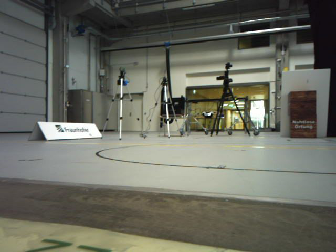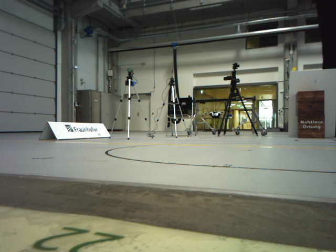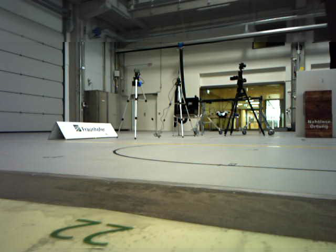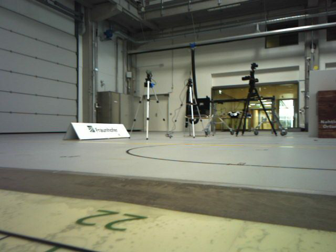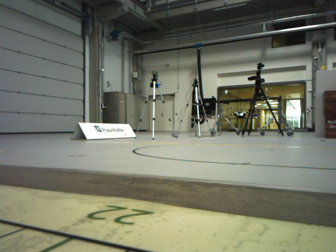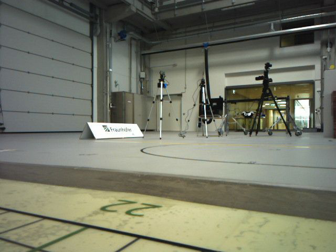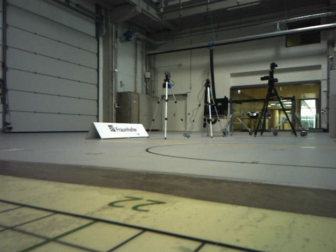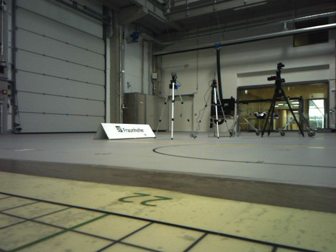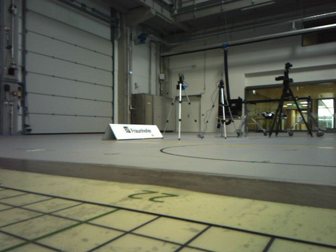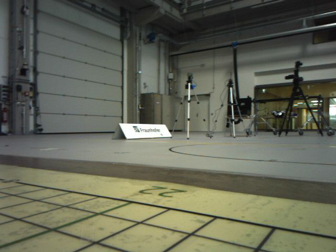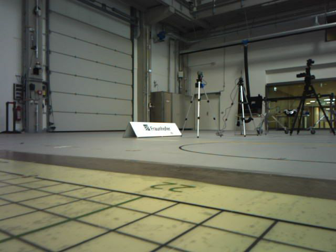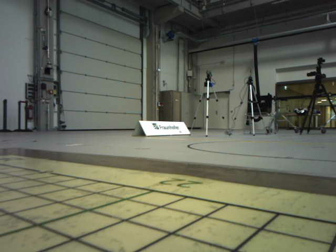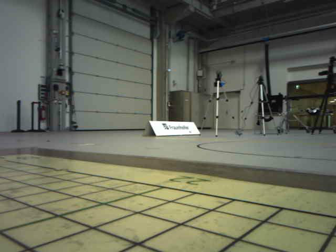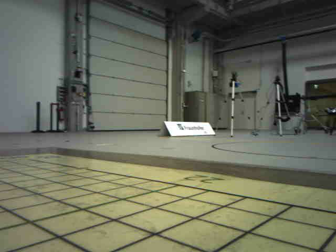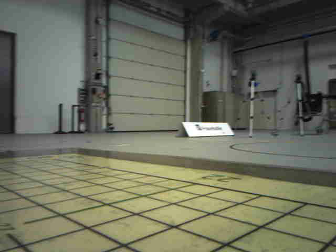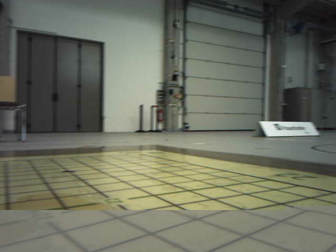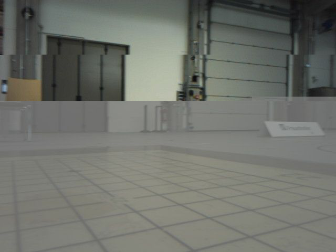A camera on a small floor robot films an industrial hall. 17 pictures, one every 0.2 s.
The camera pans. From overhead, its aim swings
counterclockwise.
The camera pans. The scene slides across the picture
to the right.
0.0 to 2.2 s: The camera swings to its left by about 20 degrees, and the scene slides to the right. It travels backward, about 0.4 m, so what stands in front gets smaller.
2.2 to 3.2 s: The camera pans to its left, which is counterclockwise from overhead, by about 25 degrees. It travels backward, about 0.2 m, so what stands in front gets smaller.
The film runs backward here.
